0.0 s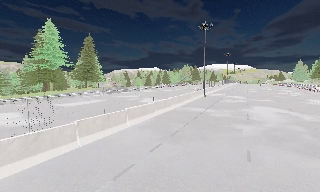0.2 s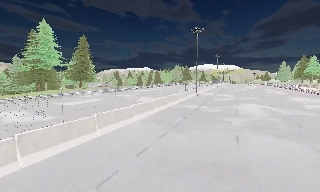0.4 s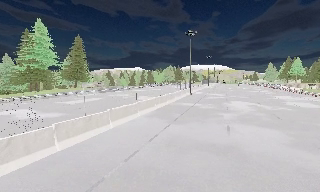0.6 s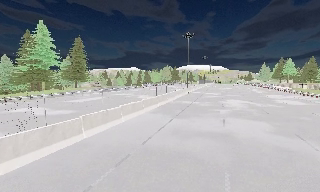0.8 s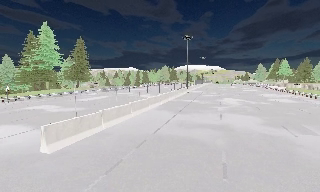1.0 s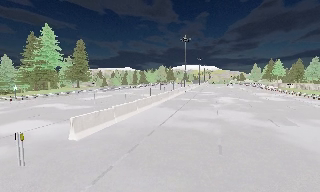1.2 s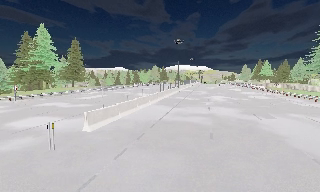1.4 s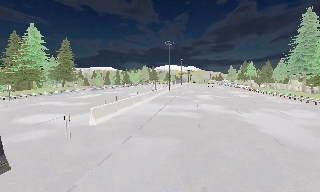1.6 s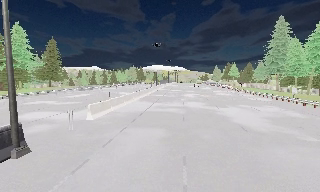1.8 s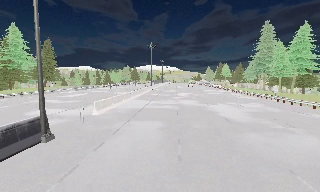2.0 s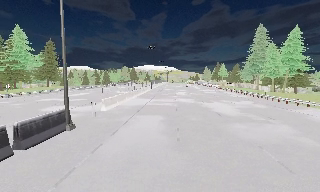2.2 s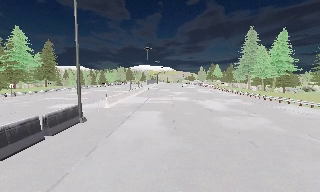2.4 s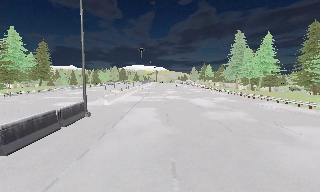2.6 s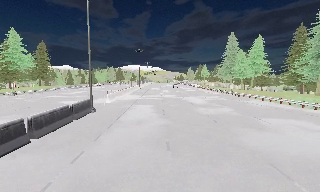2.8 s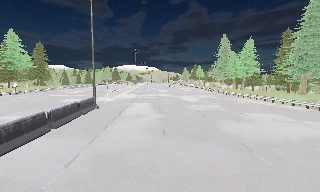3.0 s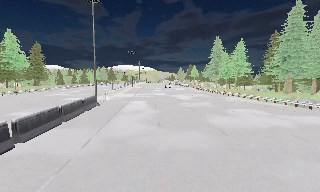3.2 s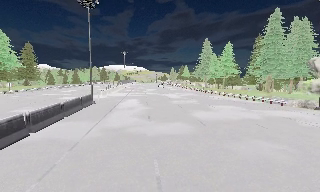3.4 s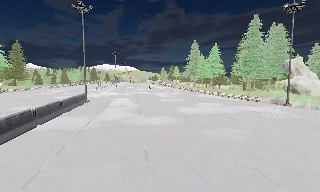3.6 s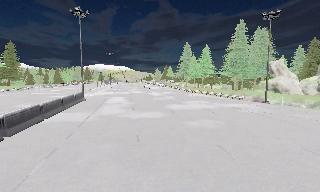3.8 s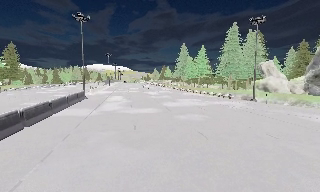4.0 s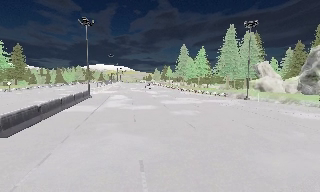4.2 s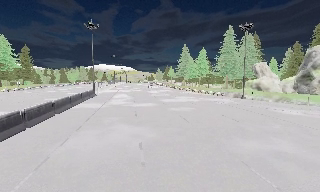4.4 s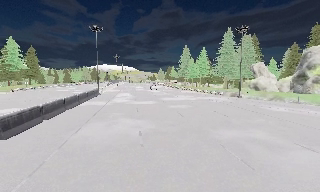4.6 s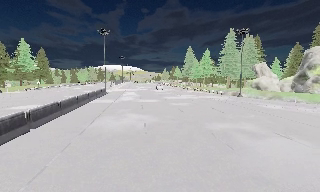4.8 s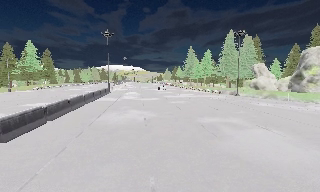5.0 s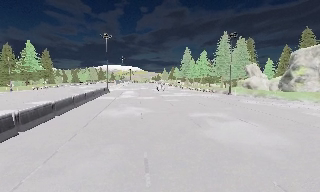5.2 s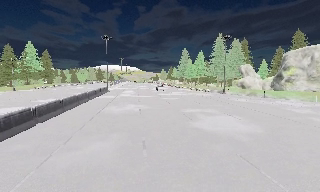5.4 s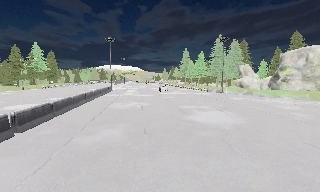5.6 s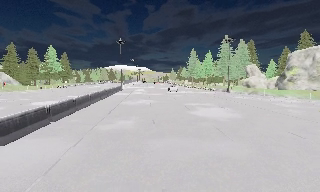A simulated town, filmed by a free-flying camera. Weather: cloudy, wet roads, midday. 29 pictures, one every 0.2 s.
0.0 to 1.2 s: The camera pans to its right, which is clockwise from overhead, by about 10 degrees. It travels backward and to its left, about 10 m, so what stands in front gets smaller.
1.2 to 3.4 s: The scene slides to the left, as the camera pans about 25 degrees to its right. It travels backward, about 20 m, so what stands in front gets smaller.
3.4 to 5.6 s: The camera travels backward, about 18 m, so what stands in front gets smaller.
The film runs backward here.
